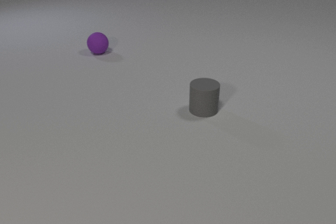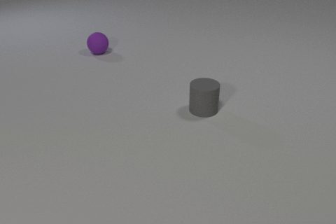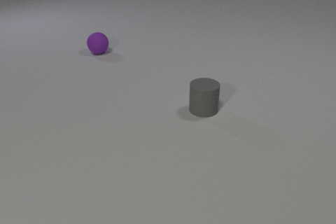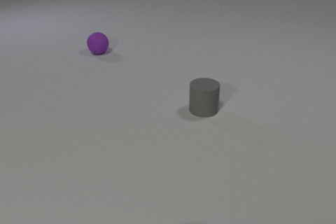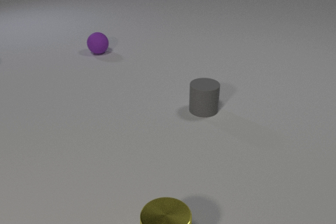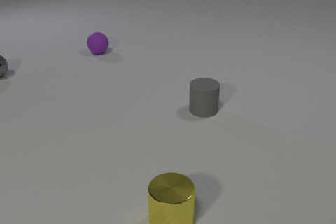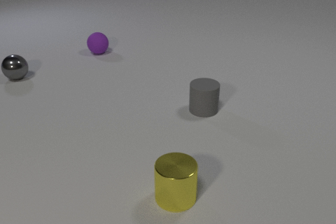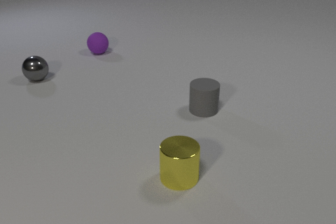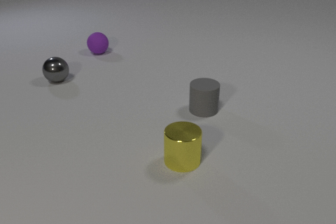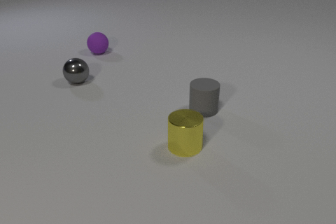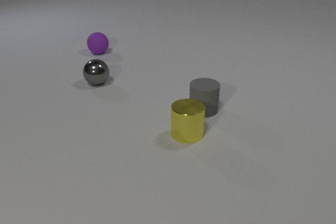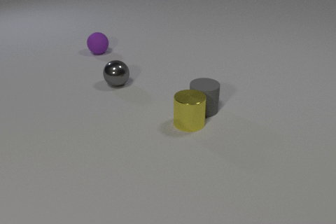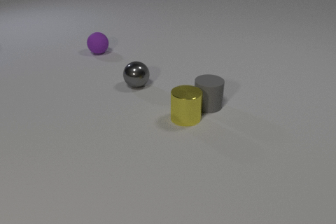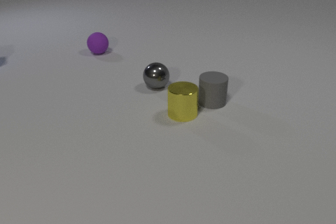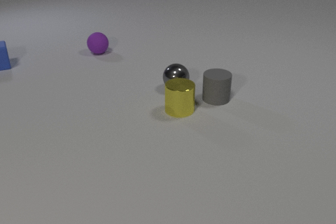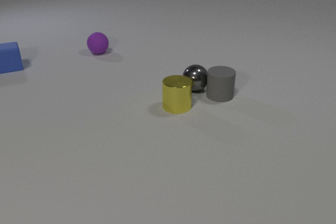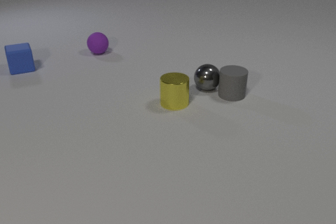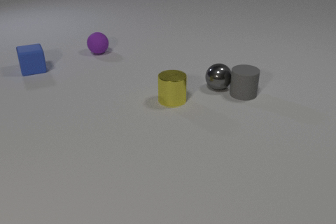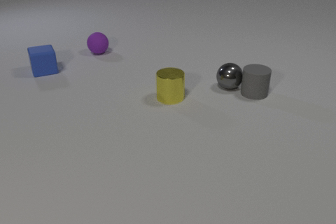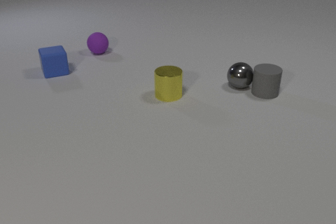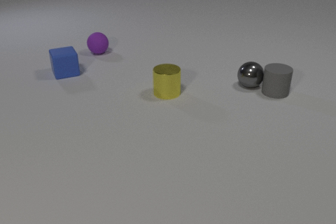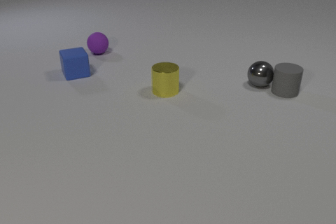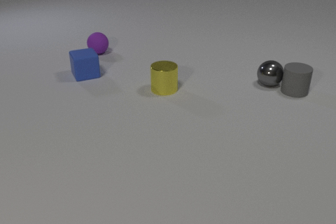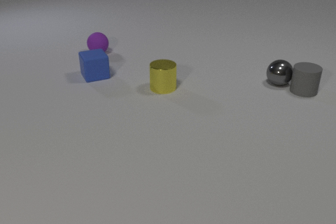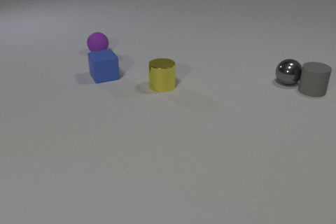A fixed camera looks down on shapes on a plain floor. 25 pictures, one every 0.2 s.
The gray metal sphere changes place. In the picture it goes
to the right.
The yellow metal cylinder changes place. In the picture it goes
away from the camera.
0.0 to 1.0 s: The yellow metal cylinder comes in at the bottom edge, slides away from the camera. The gray metal sphere comes in at the left edge.
1.0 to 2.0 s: The yellow metal cylinder slides away from the camera. The gray metal sphere rolls to the right and toward the camera.
2.0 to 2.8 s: The yellow metal cylinder slides away from the camera. The gray rubber cylinder slides away from the camera and to the right. The blue rubber cube comes in at the left edge, slides to the right and toward the camera. The gray metal sphere rolls to the right. The yellow metal cylinder and the gray rubber cylinder collide.
2.8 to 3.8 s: The yellow metal cylinder slides away from the camera. The gray rubber cylinder slides to the right and away from the camera. The blue rubber cube slides to the right and toward the camera. The gray metal sphere rolls to the right. The gray rubber cylinder and the gray metal sphere collide.
3.8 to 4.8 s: The yellow metal cylinder slides away from the camera. The gray rubber cylinder slides to the right and away from the camera. The blue rubber cube slides to the right and toward the camera. The gray metal sphere rolls to the right and away from the camera.
Are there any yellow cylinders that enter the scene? yes.
What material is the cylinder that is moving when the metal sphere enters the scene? metal.
How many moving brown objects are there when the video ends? 0.
